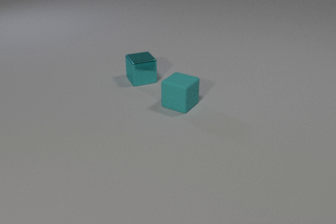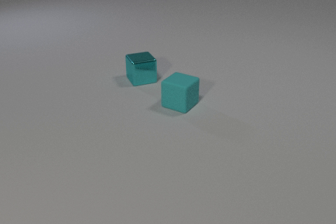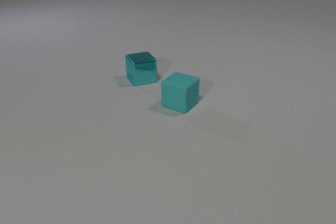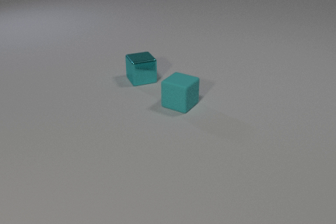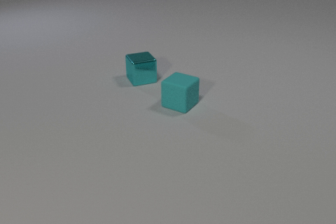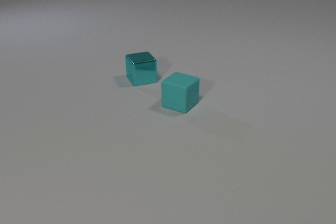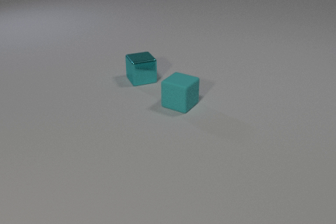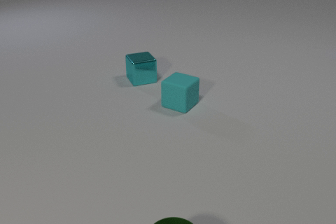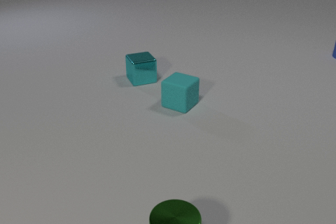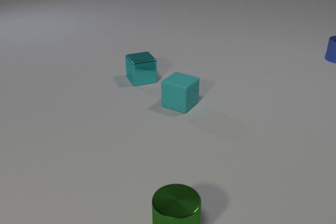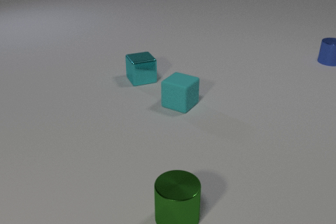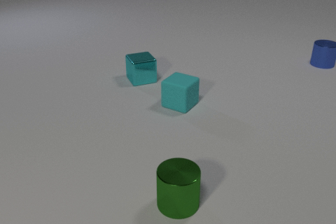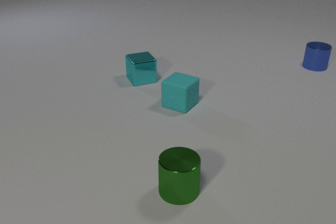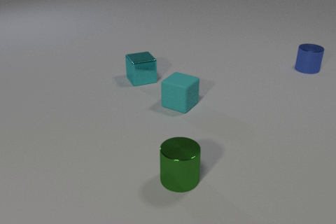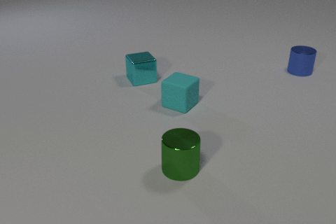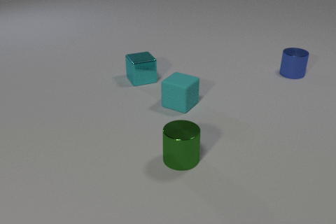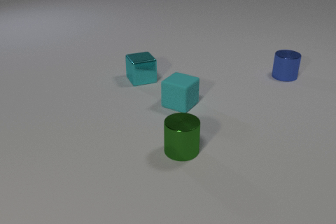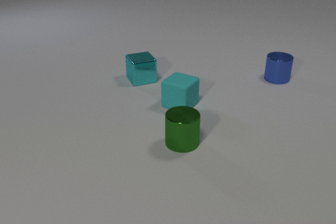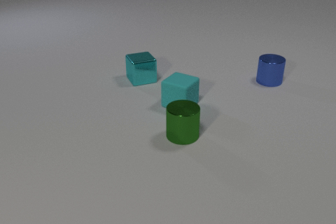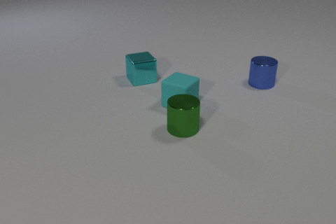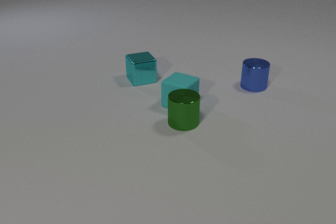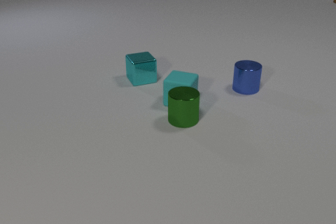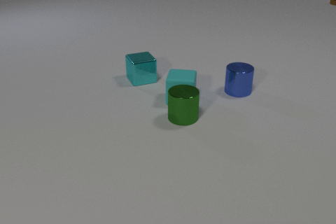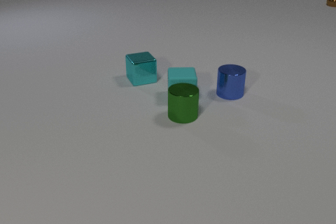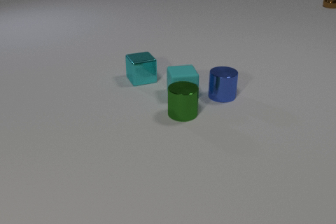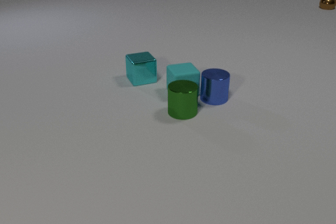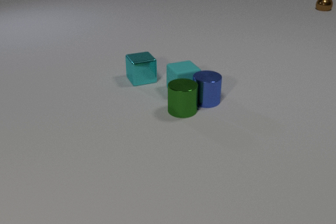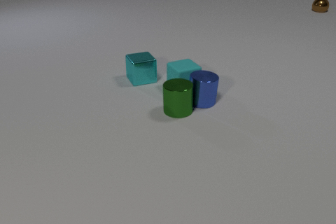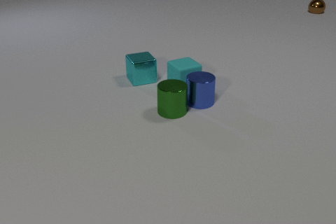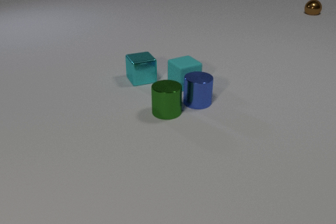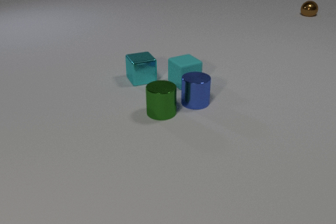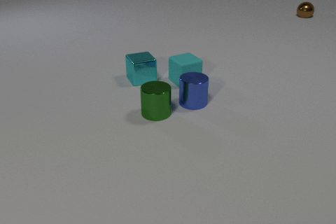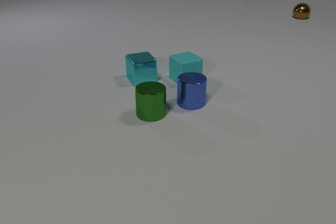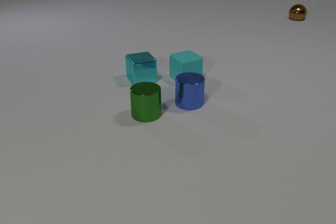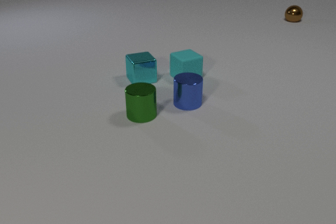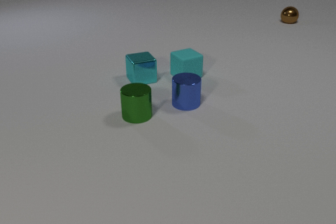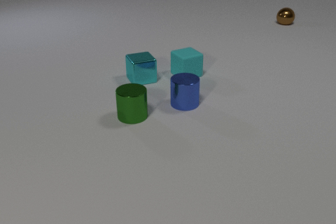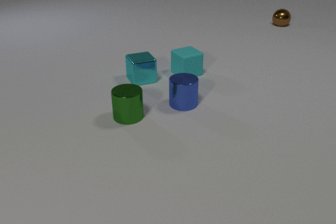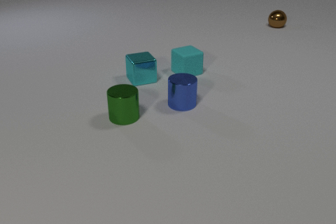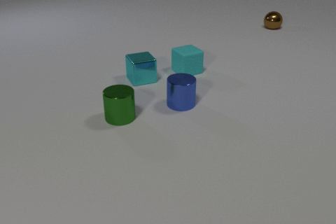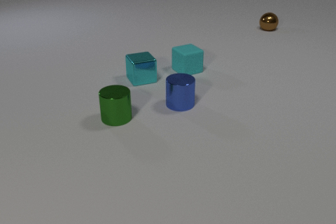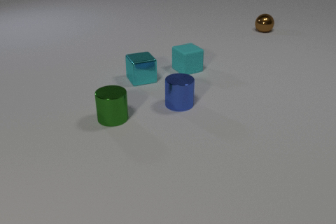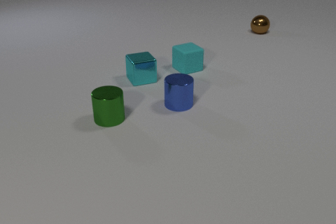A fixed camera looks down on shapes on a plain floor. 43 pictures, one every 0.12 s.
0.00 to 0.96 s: The green metal cylinder comes in at the bottom edge, slides away from the camera. The blue metal cylinder comes in at the right edge.
0.96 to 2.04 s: The green metal cylinder slides away from the camera. The blue metal cylinder slides toward the camera and to the left.
2.04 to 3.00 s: The green metal cylinder slides away from the camera. The cyan rubber cube slides away from the camera, spins counterclockwise seen from above by about 45 degrees, its near face sliding to the right. The blue metal cylinder slides to the left and toward the camera. The brown metal sphere comes in at the right edge, rolls toward the camera and to the left. The green metal cylinder and the cyan rubber cube collide.
3.00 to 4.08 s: The green metal cylinder slides to the left. The cyan rubber cube slides away from the camera. The blue metal cylinder slides to the left and toward the camera. The brown metal sphere rolls toward the camera and to the left. The green metal cylinder and the blue metal cylinder collide.
4.08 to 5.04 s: The green metal cylinder slides to the left. The cyan rubber cube slides away from the camera. The blue metal cylinder slides to the left. The brown metal sphere rolls toward the camera and to the left.
What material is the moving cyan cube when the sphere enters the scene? rubber.
What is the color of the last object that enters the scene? brown.
How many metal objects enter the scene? 3.
